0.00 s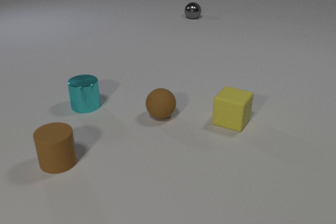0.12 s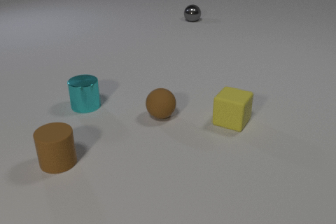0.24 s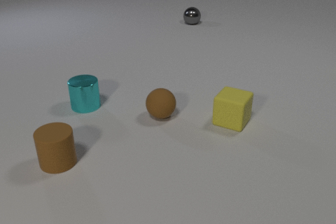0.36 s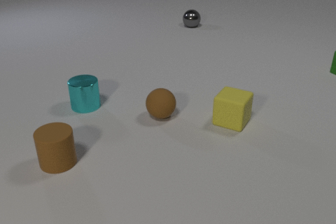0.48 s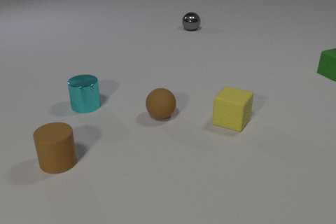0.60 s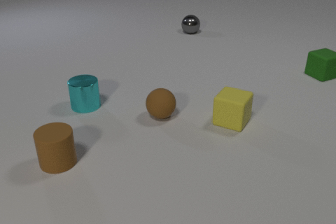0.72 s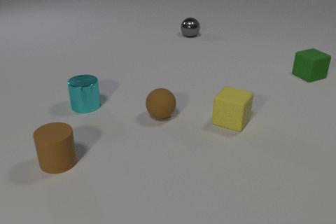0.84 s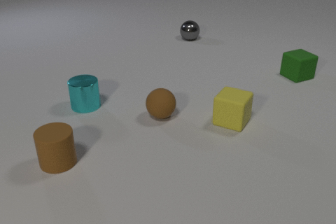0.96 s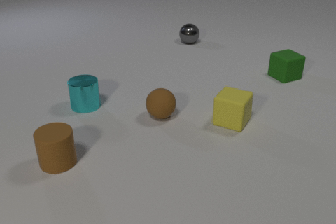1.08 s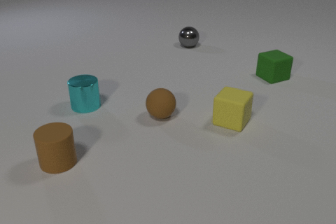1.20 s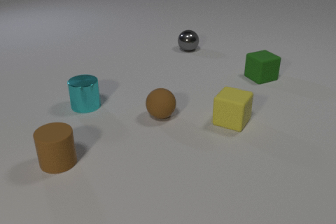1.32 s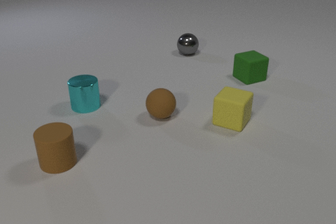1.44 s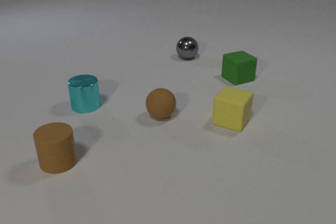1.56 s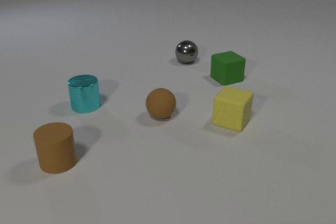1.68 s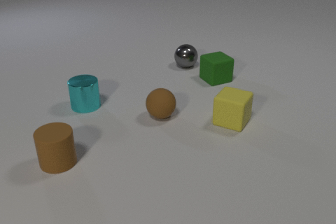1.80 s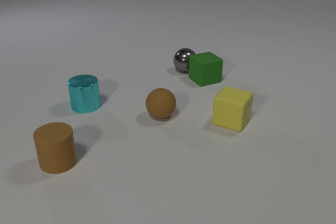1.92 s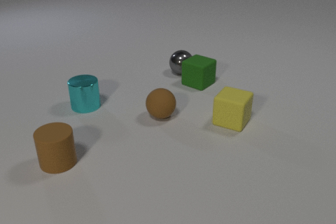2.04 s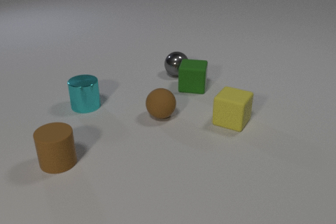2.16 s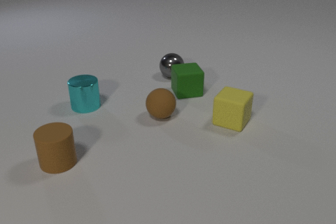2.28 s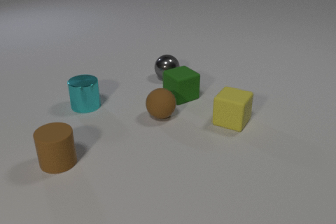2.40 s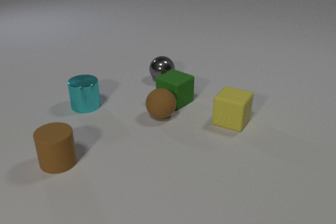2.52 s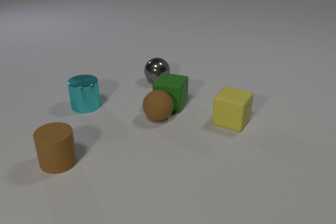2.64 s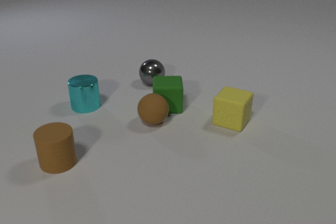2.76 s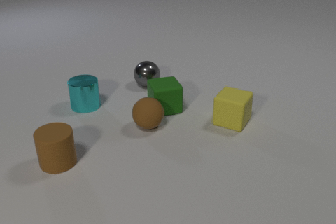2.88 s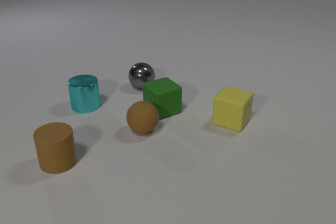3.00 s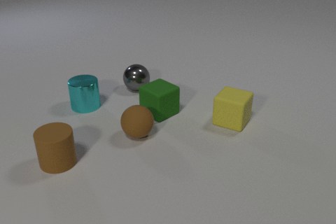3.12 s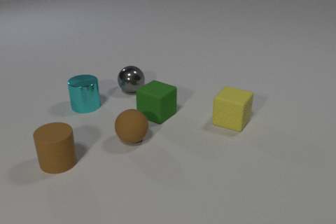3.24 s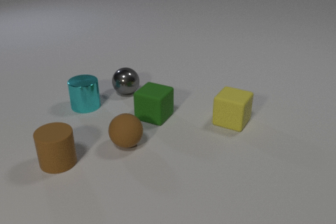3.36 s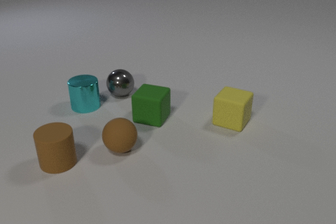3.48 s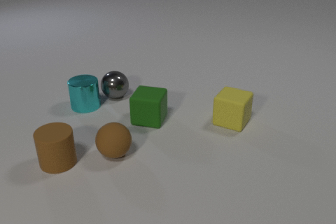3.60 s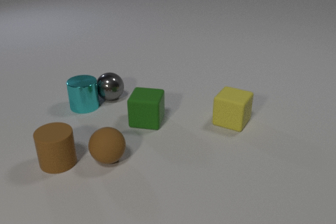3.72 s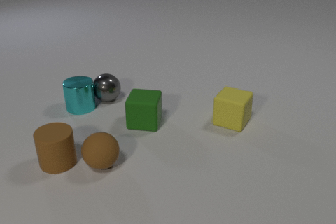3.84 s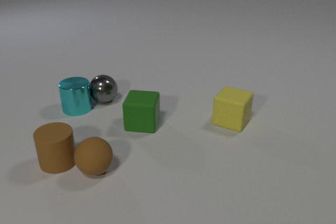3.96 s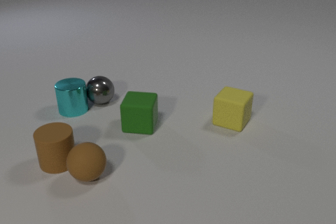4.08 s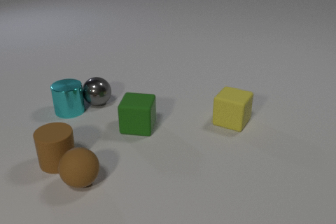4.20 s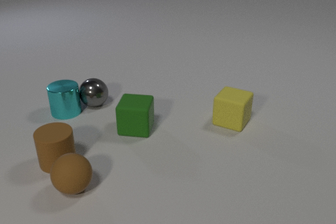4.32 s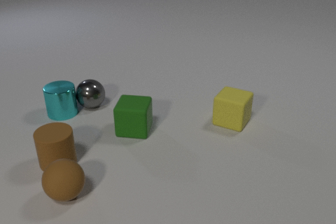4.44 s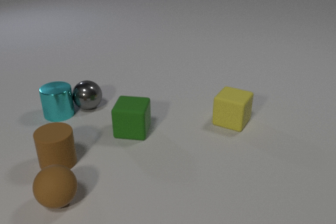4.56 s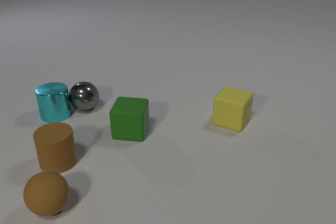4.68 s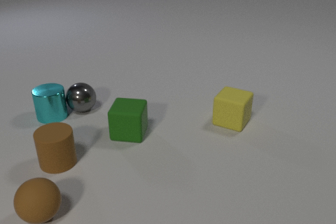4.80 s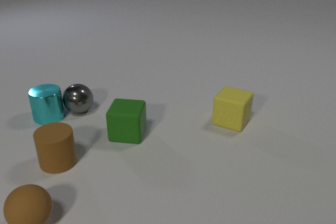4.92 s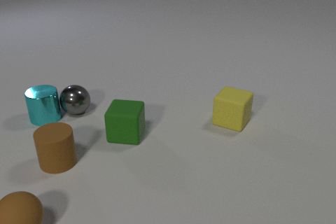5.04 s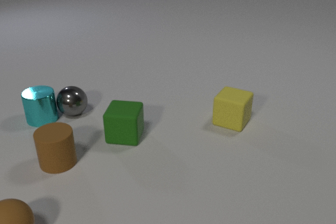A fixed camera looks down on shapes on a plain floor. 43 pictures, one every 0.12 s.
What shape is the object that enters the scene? cube.
How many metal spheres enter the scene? 0.
What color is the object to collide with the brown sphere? green.
0.00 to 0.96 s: The green rubber cube comes in at the right edge, slides to the left and toward the camera. The gray metal sphere rolls toward the camera.
0.96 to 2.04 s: The green rubber cube slides to the left and toward the camera, spins counterclockwise seen from above by about 60 degrees, its near face sliding to the right. The gray metal sphere rolls toward the camera. The green rubber cube and the gray metal sphere collide.
2.04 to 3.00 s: The green rubber cube slides toward the camera and to the left, spins so that its near face slides to the right, counterclockwise seen from above. The gray metal sphere rolls to the left and toward the camera. The brown rubber sphere rolls toward the camera and to the left. The green rubber cube and the brown rubber sphere collide.
3.00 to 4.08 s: The green rubber cube slides toward the camera and to the left, spins counterclockwise seen from above by about 45 degrees, its near face sliding to the right. The gray metal sphere rolls to the left and toward the camera. The brown rubber sphere rolls toward the camera and to the left. The cyan metal cylinder slides to the left and toward the camera. The gray metal sphere and the cyan metal cylinder collide.
4.08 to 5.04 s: The green rubber cube slides toward the camera and to the left. The gray metal sphere rolls to the left and toward the camera. The brown rubber sphere rolls to the left and toward the camera. The cyan metal cylinder slides to the left.
